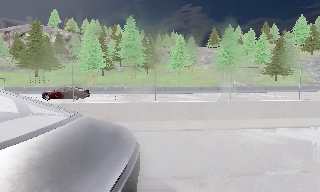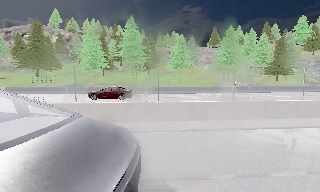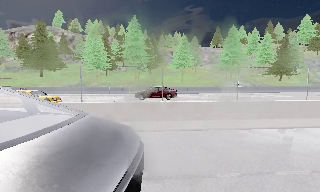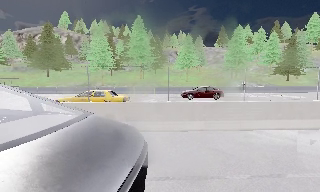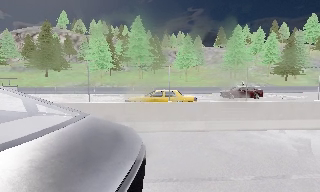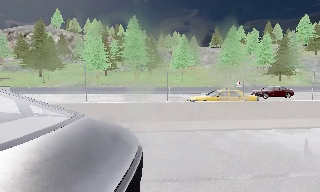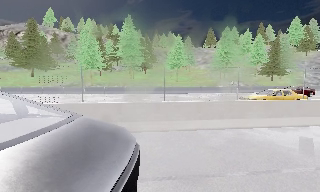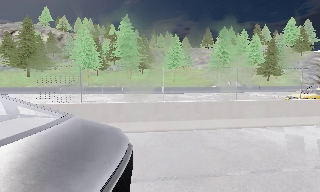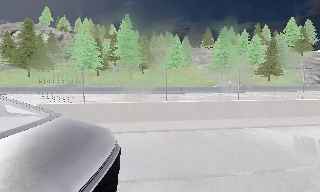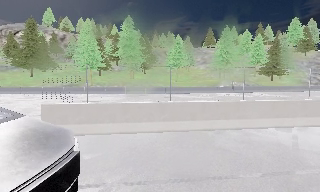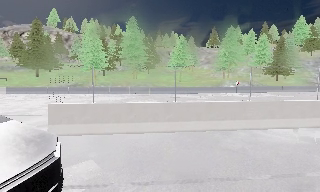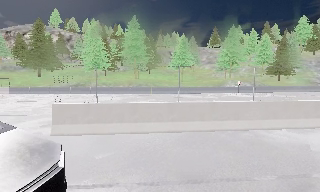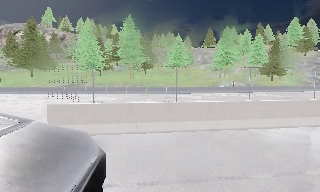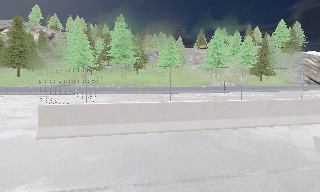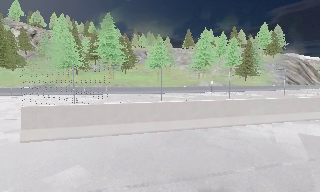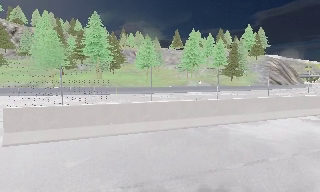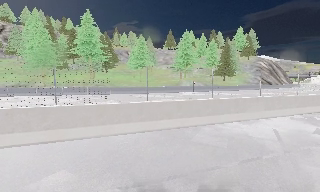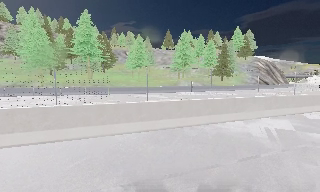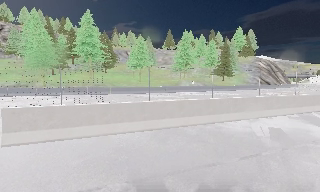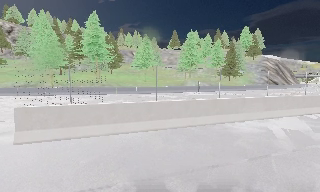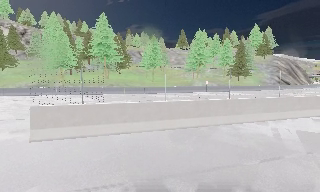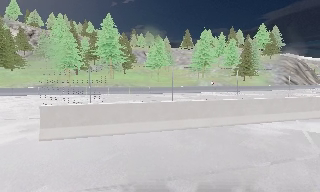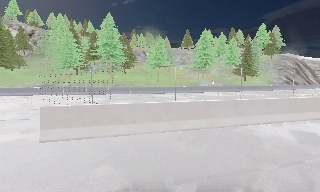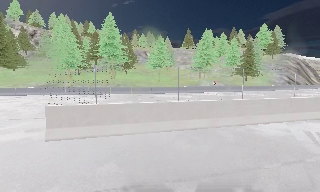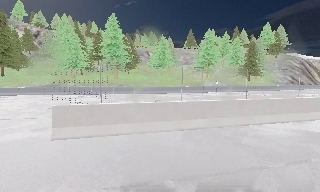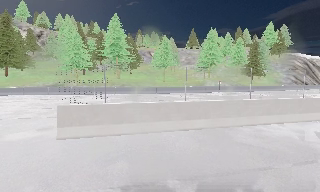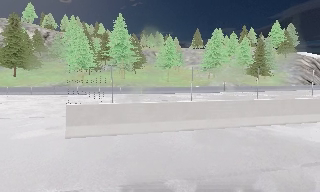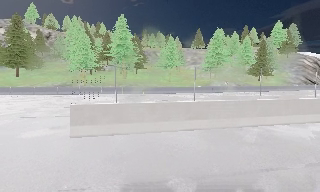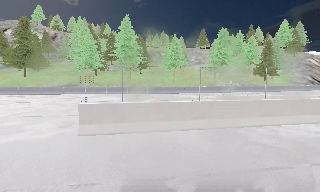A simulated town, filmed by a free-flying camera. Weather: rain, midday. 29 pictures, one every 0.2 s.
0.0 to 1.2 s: The camera travels to its left, about 0.5 m.
1.2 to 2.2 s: The camera shifts only a little, or ends up much as it began.
2.2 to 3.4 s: The camera pans to its right, which is clockwise from overhead, by about 15 degrees. It travels to its left, about 0.5 m.
3.4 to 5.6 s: The scene slides to the right, as the camera pans about 10 degrees to its left. It travels to its left, about 1 m, so close, fixed things drift to the right.
The film runs backward here.
